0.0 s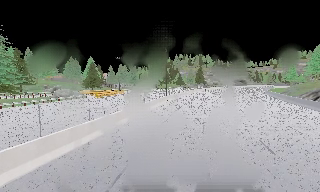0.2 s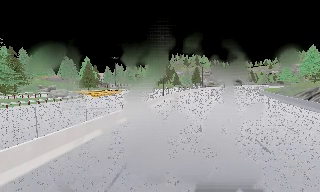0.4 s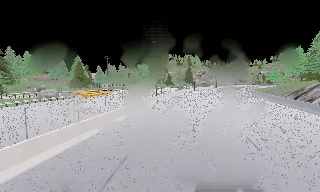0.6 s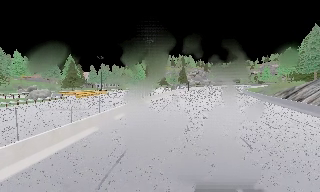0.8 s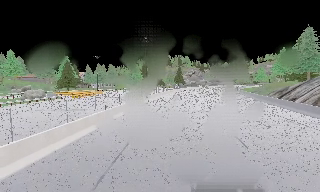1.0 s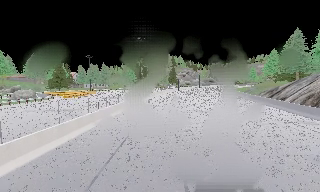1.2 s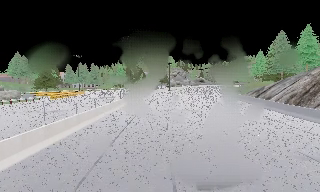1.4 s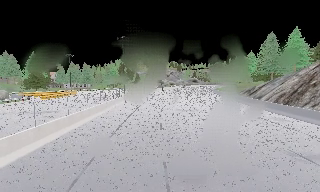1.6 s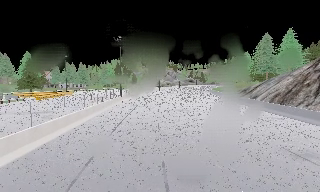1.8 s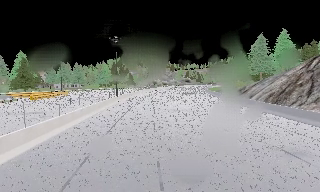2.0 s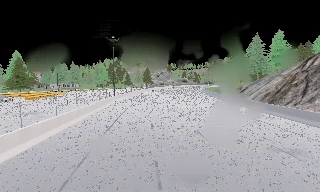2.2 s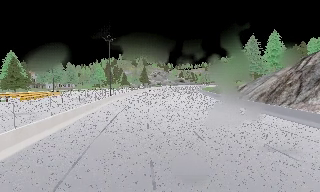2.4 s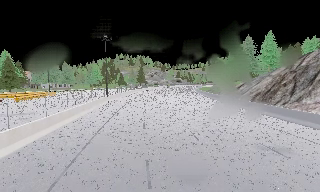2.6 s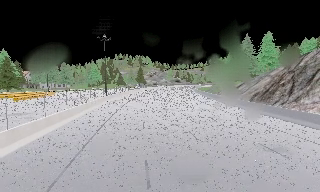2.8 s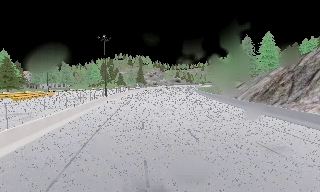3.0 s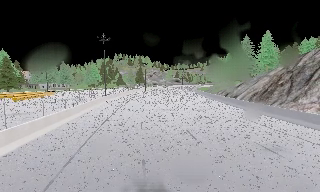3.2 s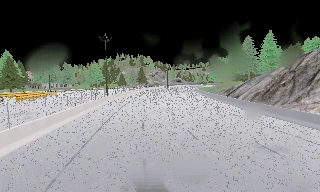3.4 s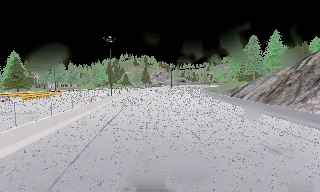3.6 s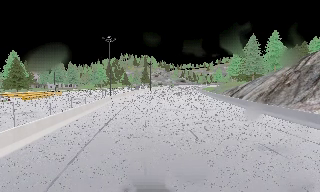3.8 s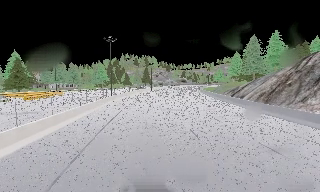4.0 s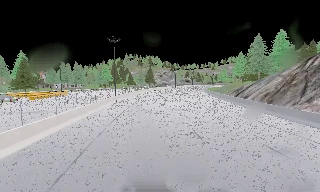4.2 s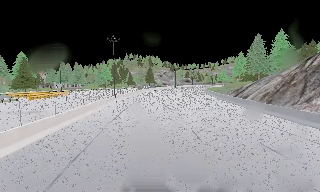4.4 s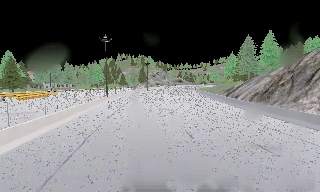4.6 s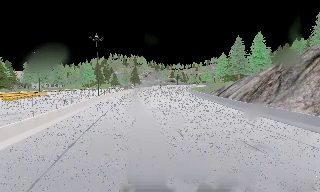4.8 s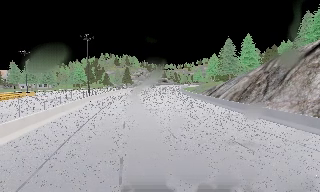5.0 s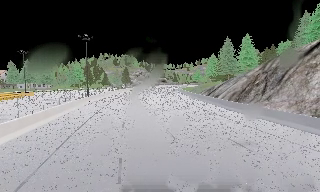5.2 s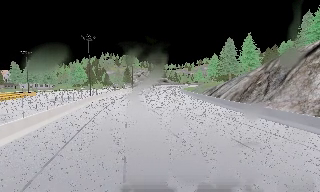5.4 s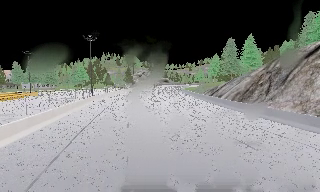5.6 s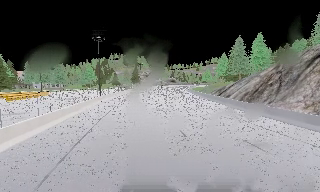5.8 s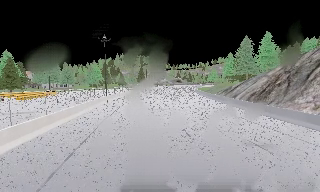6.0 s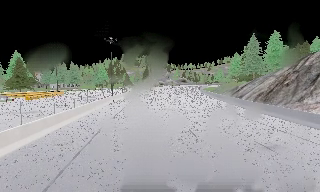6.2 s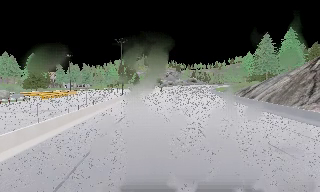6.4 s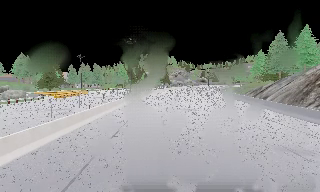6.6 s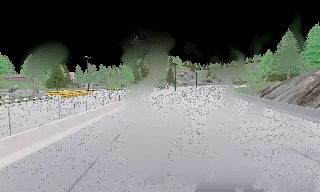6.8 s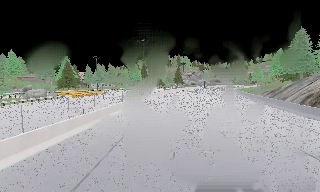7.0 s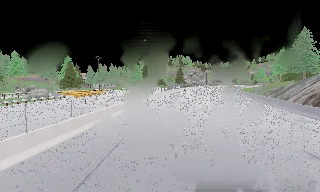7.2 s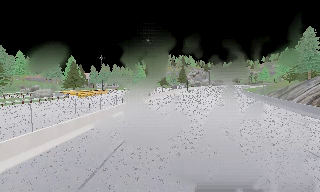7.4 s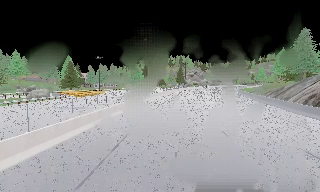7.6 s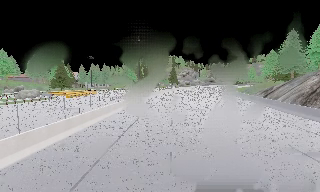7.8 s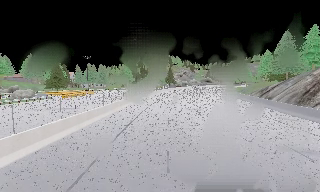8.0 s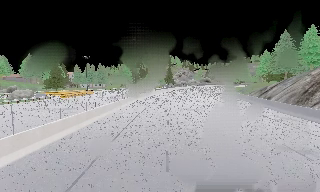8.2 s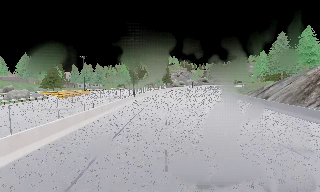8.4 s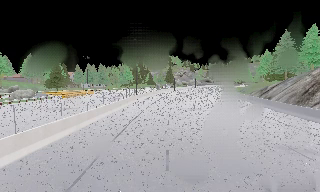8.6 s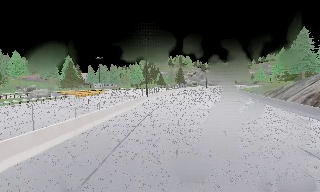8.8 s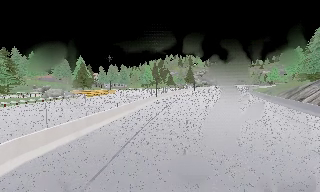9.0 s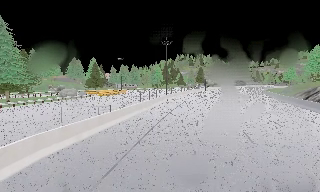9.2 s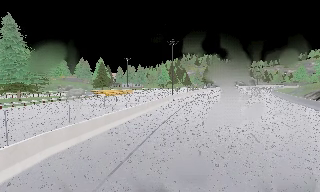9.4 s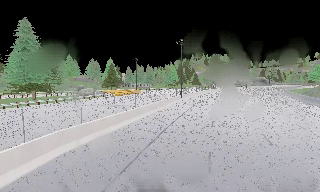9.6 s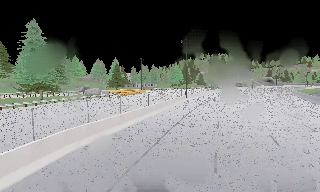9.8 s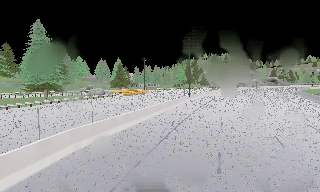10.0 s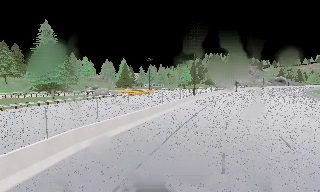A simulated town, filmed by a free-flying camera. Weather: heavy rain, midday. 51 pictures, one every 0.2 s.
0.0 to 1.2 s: The scene slides to the left, as the camera pans about 15 degrees to its right.
1.2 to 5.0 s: The camera swings to its right by about 15 degrees, and the scene slides to the left. It travels to its right and backward, about 1 m, so close, fixed things drift to the left.
5.0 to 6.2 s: The camera swings to its left by about 10 degrees, and the scene slides to the right.
6.2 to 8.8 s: The scene slides to the right, as the camera pans about 10 degrees to its left. It travels backward, about 0.5 m, so what stands in front gets smaller.
8.8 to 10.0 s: The camera swings to its left by about 15 degrees, and the scene slides to the right.
The film runs backward here.
